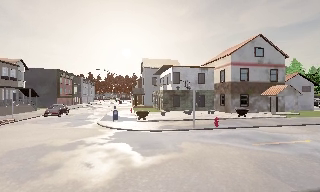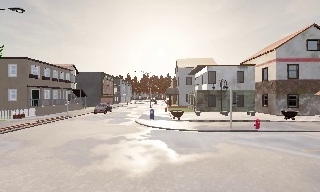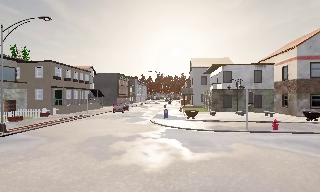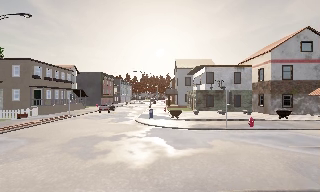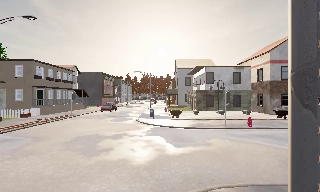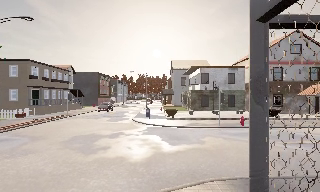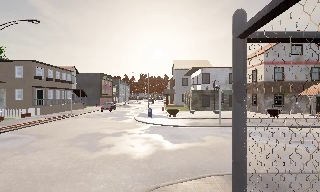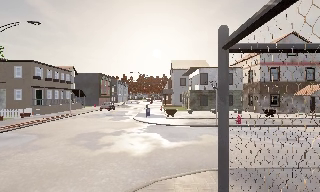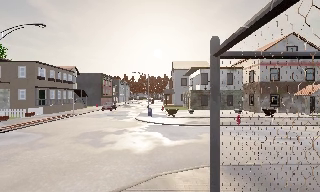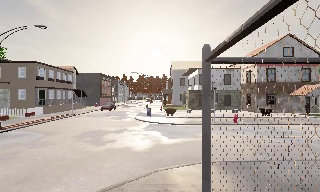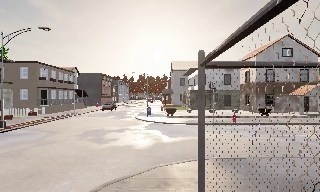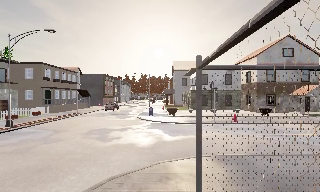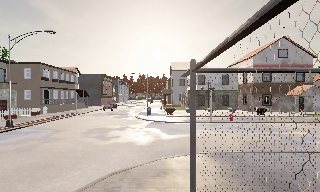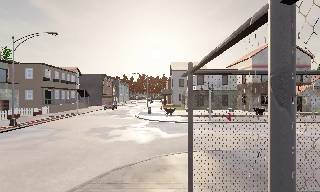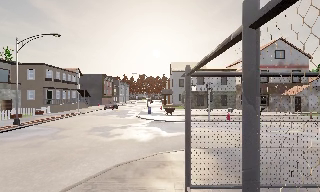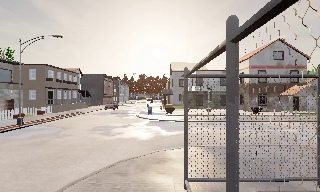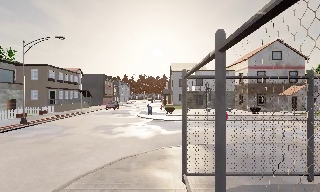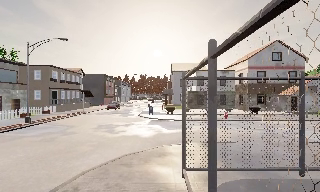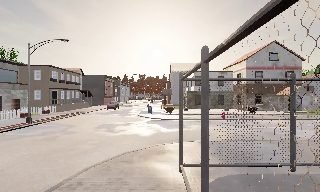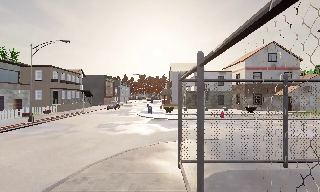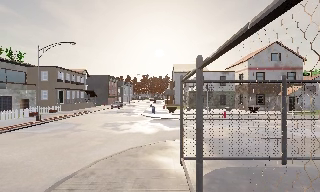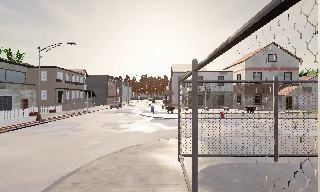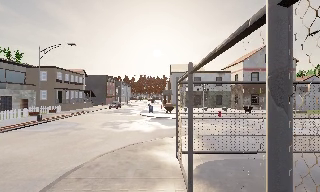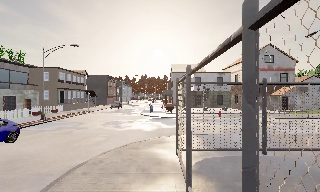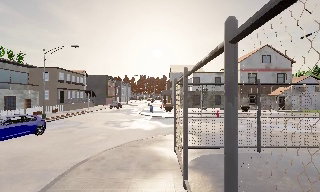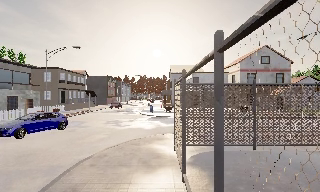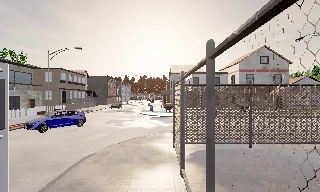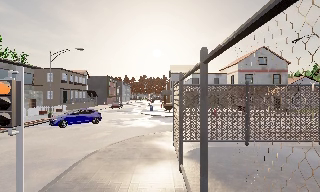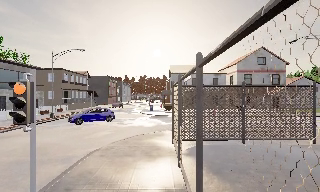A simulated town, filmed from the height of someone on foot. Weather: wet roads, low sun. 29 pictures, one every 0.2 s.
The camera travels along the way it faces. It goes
backward.
0.0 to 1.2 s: The camera pans to its left, which is counterclockwise from overhead, by about 10 degrees. It travels backward, about 2 m, so what stands in front gets smaller.
1.2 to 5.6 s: The camera travels backward, about 7 m, so what stands in front gets smaller.
The film runs backward here.
